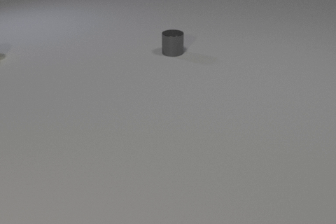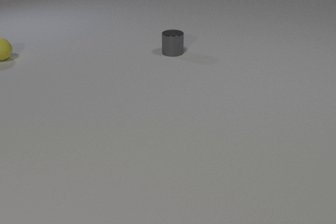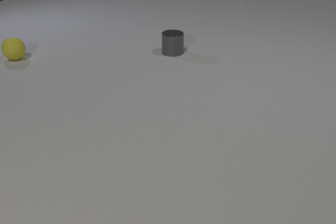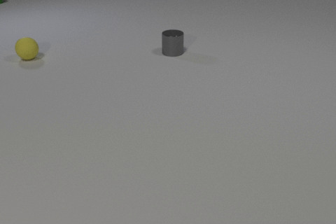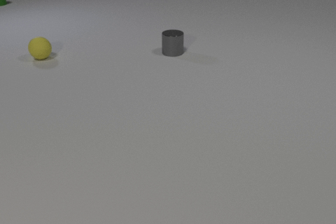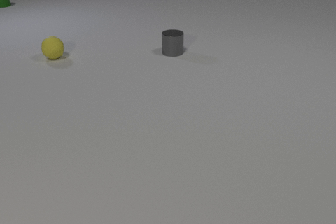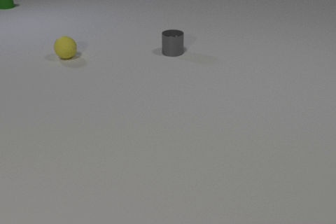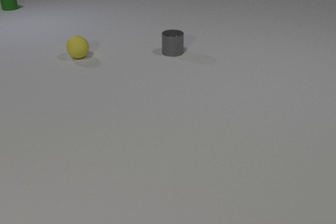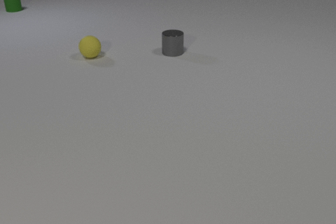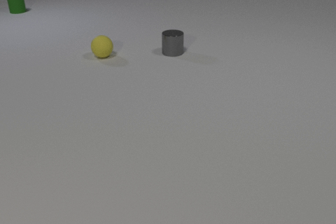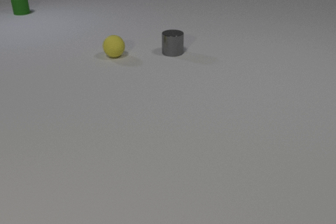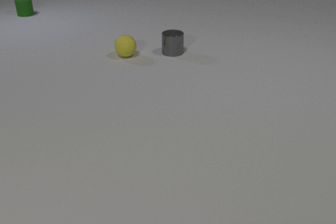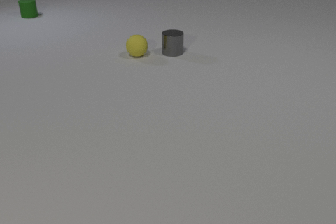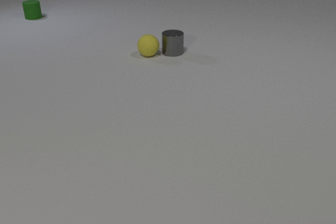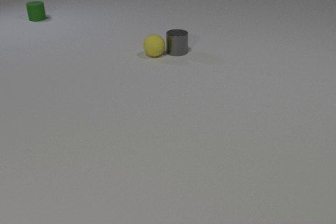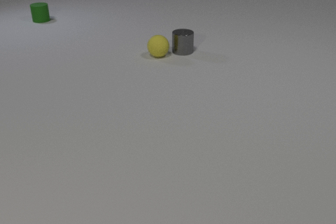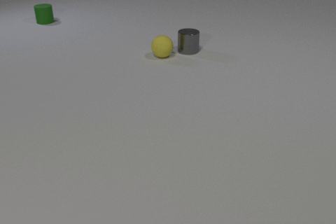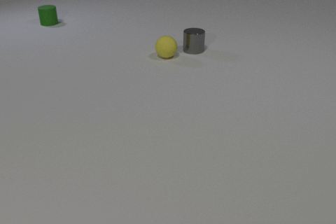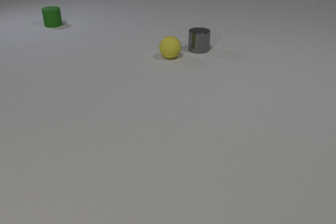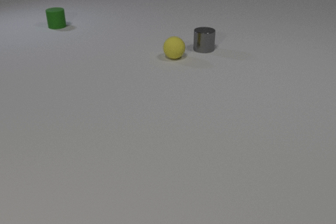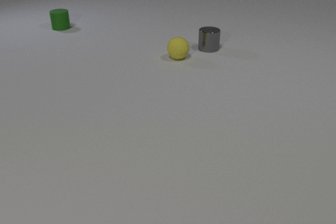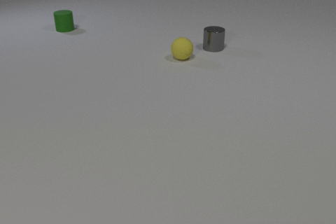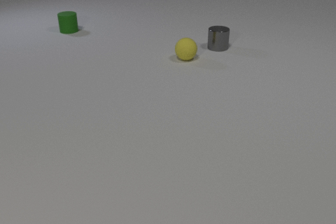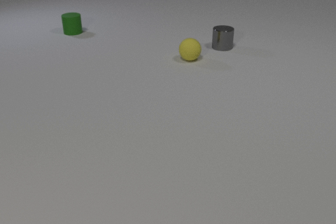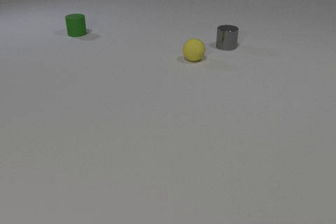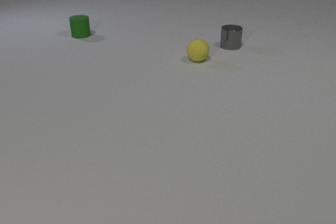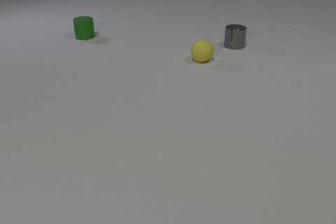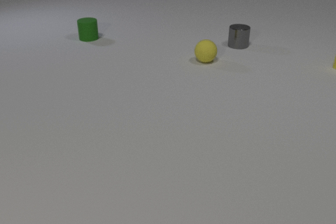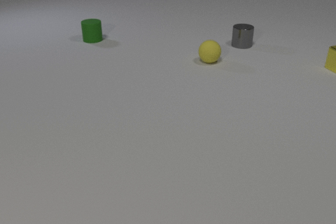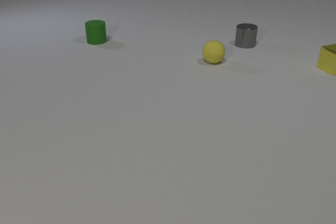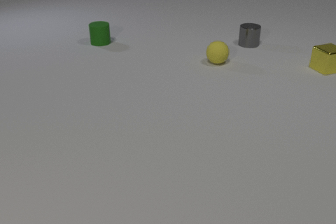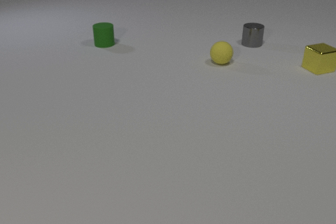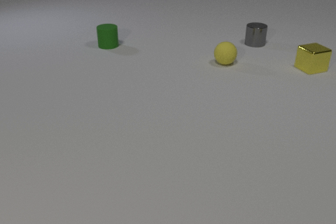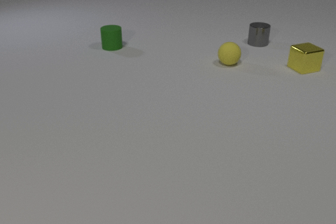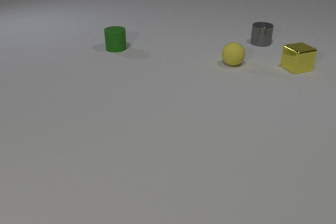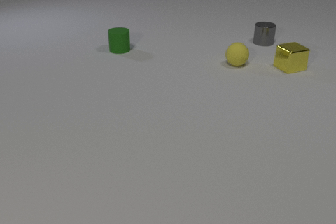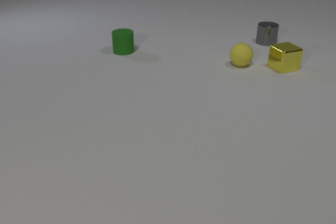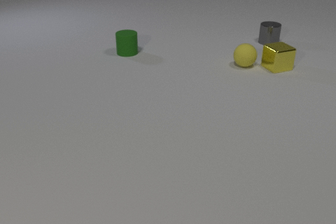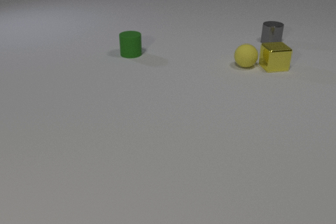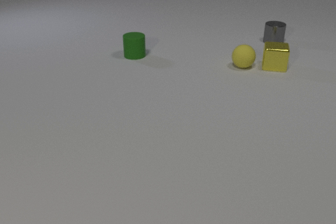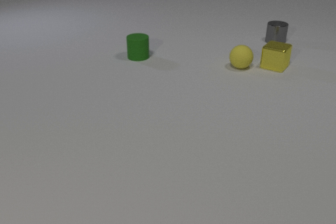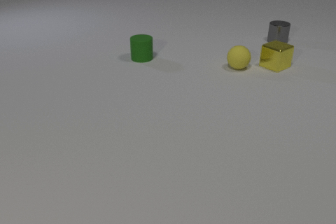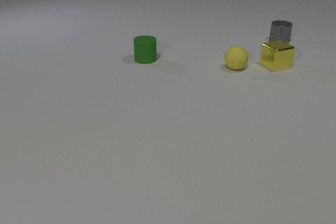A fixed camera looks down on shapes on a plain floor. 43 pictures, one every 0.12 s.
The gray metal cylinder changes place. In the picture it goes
to the right.
The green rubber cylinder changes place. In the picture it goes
toward the camera.
0.00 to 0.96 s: The yellow rubber sphere comes in at the left edge, rolls to the right. The green rubber cylinder comes in at the left edge, slides toward the camera and to the right.
0.96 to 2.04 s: The yellow rubber sphere rolls to the right. The gray metal cylinder slides to the right. The green rubber cylinder slides toward the camera and to the right. The yellow rubber sphere and the gray metal cylinder collide.
2.04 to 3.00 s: The yellow rubber sphere rolls to the right. The gray metal cylinder slides to the right and away from the camera. The green rubber cylinder slides toward the camera and to the right.
3.00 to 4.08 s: The yellow rubber sphere rolls to the right. The gray metal cylinder slides to the right and away from the camera. The yellow metal cube comes in at the right edge, slides to the left. The green rubber cylinder slides toward the camera and to the right.
4.08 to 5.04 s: The yellow rubber sphere rolls toward the camera. The gray metal cylinder slides to the right and away from the camera. The yellow metal cube slides to the left, spins clockwise seen from above by about 90 degrees, its near face sliding to the left. The green rubber cylinder slides toward the camera and to the right. The yellow rubber sphere and the yellow metal cube collide.
How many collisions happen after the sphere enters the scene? 2.
What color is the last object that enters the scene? yellow.
Are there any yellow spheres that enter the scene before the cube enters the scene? yes.
